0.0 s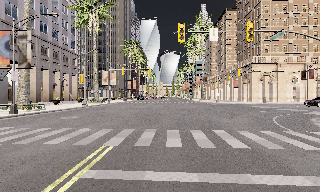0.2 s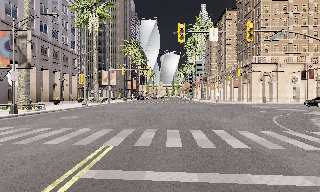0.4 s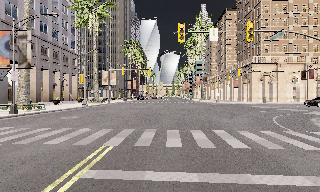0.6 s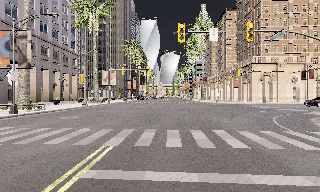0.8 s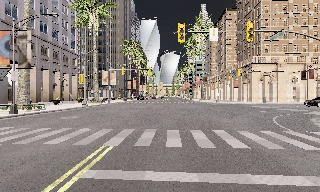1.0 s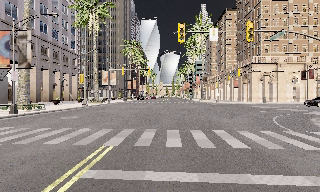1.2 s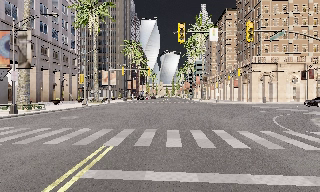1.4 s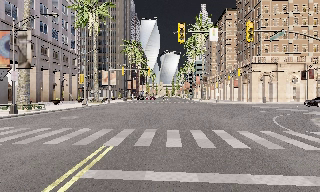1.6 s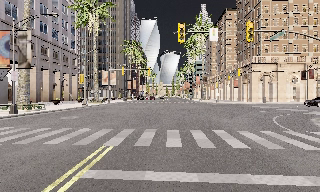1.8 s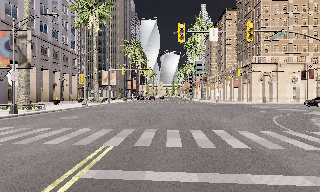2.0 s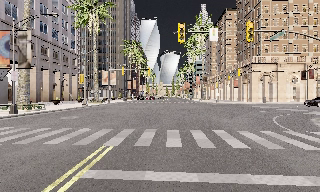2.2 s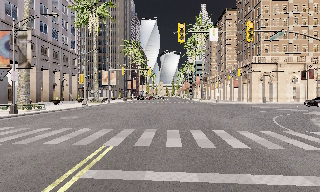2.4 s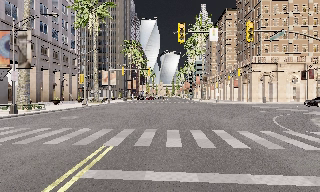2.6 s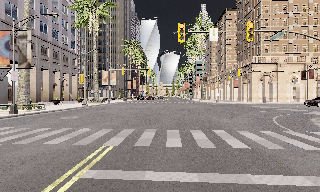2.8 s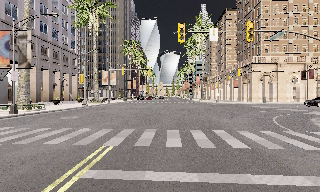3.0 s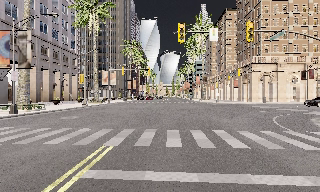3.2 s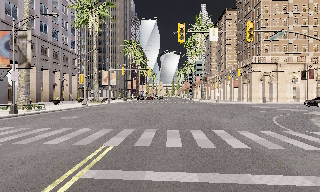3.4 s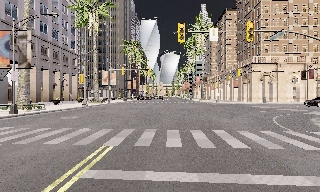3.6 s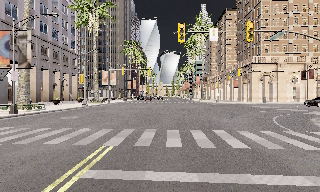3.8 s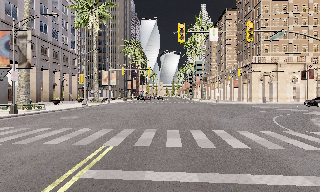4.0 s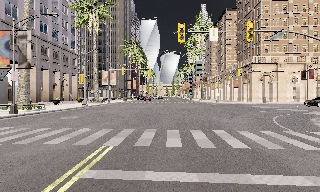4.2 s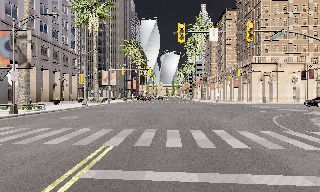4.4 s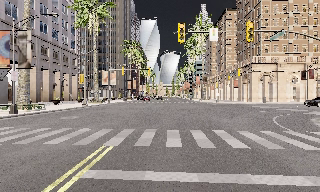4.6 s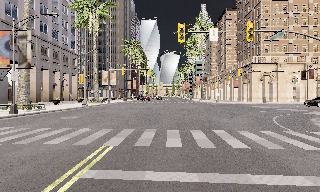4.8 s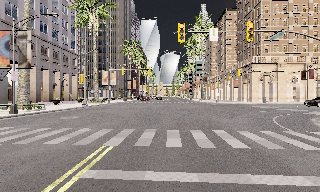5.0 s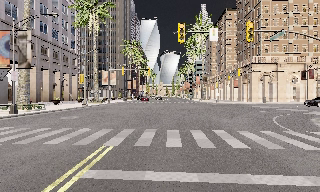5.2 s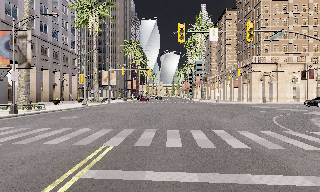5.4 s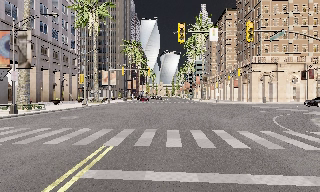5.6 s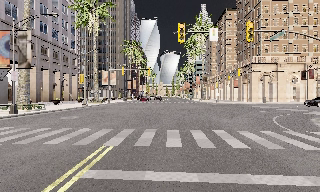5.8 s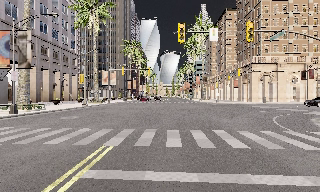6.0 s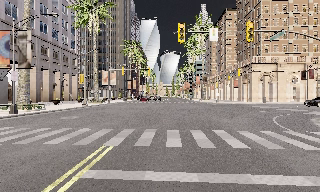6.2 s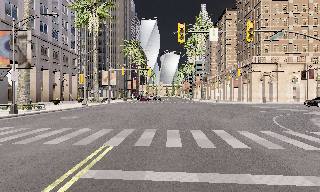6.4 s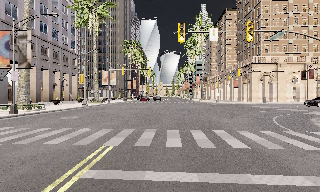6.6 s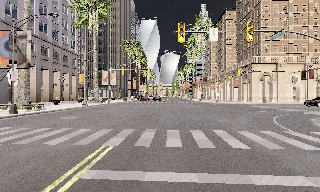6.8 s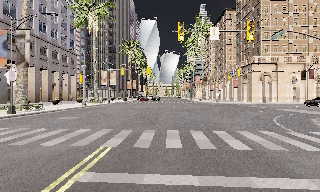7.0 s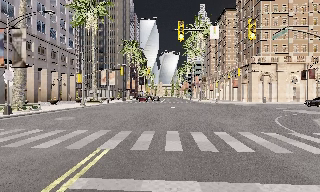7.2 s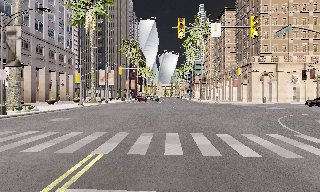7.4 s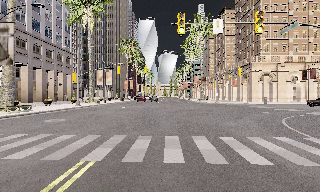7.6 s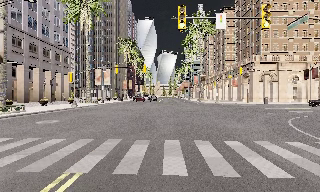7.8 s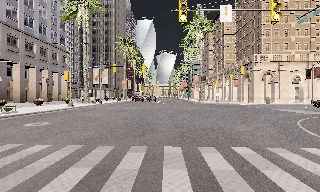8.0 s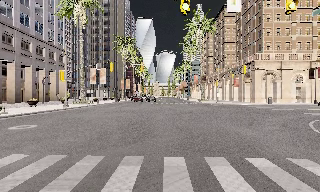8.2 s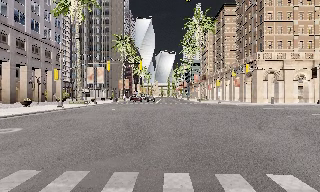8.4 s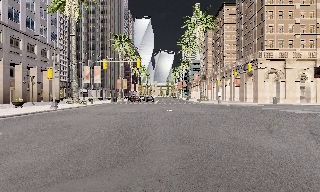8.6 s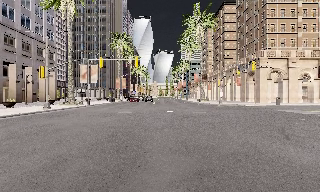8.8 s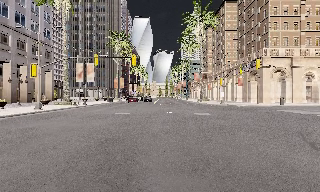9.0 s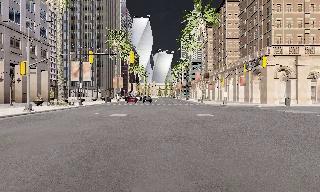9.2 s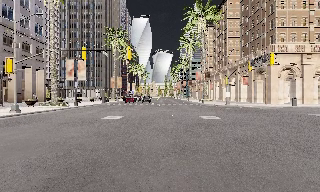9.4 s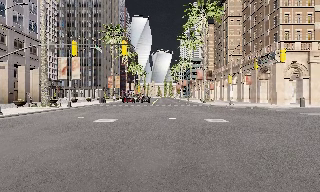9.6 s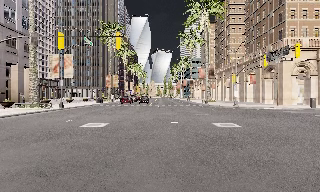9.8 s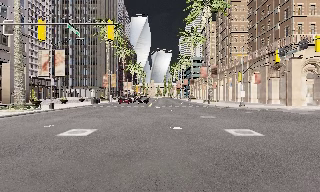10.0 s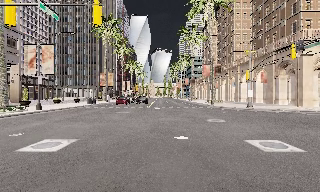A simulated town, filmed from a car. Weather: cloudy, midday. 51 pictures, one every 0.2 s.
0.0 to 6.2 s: The camera keeps its place and its aim.
6.2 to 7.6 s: The camera travels forward, about 1.5 m, so what stands in front looms larger. It gains speed.
7.6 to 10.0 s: The camera travels forward, about 14 m, so what stands in front looms larger. It gains speed.
The film runs forward here.
